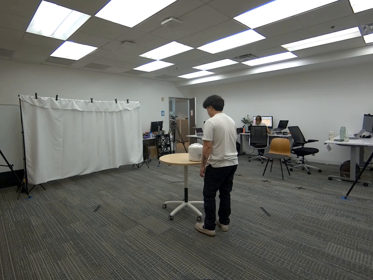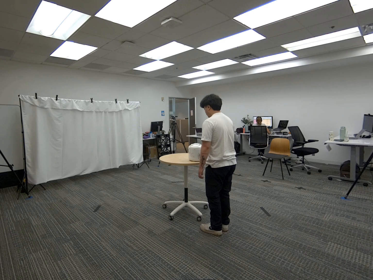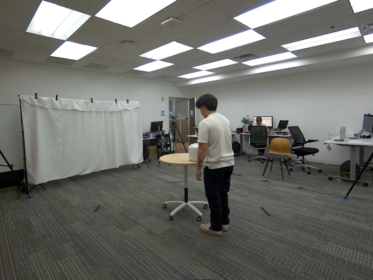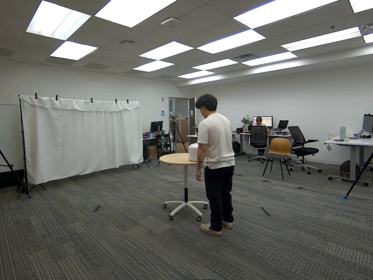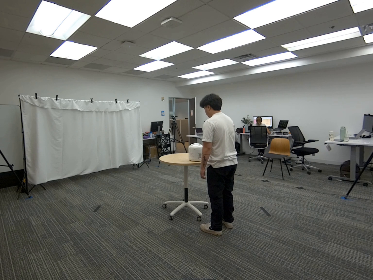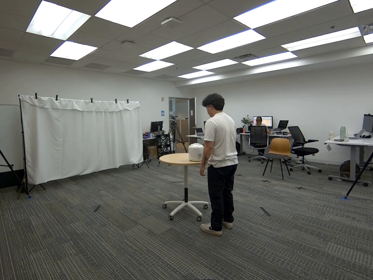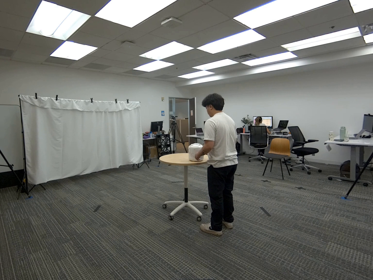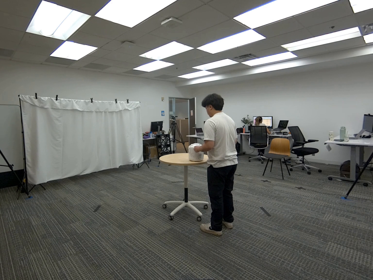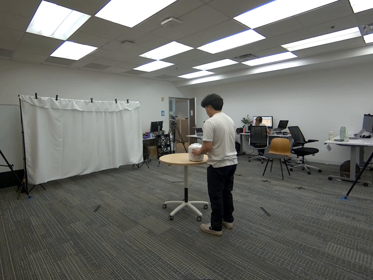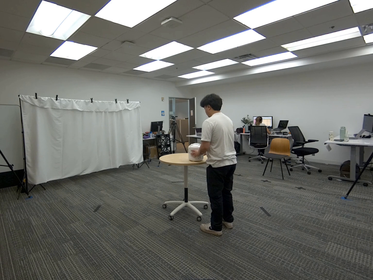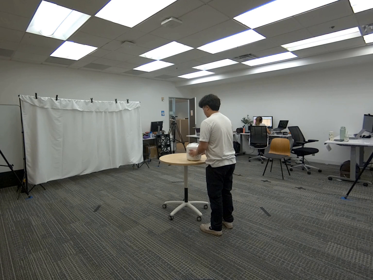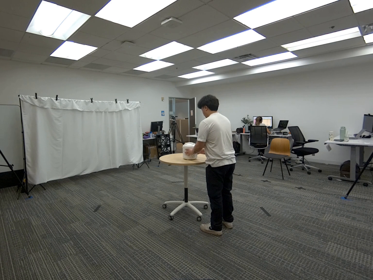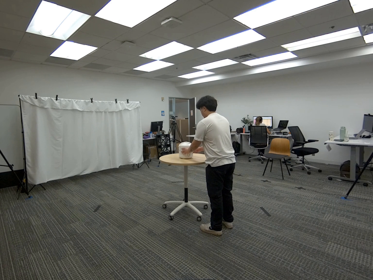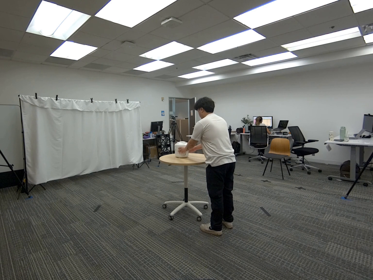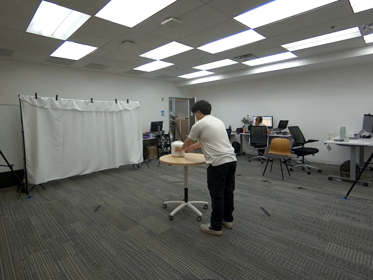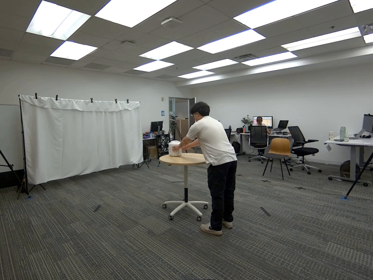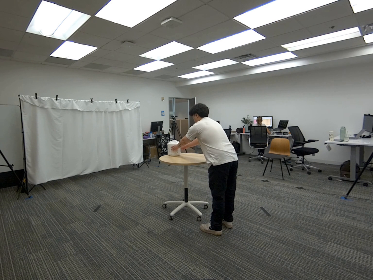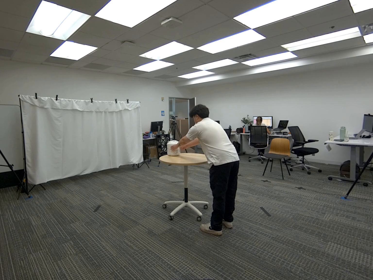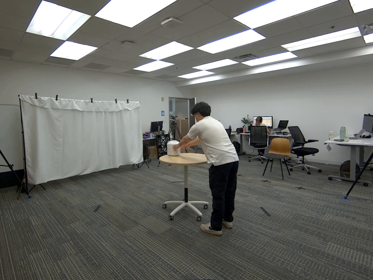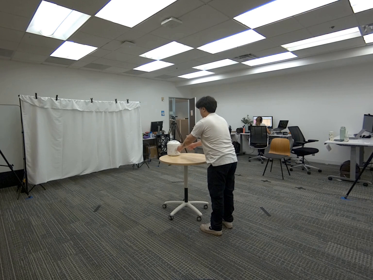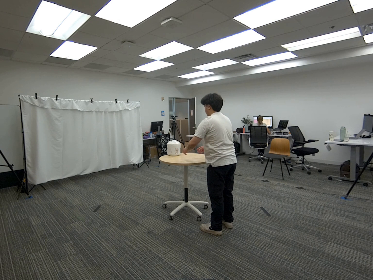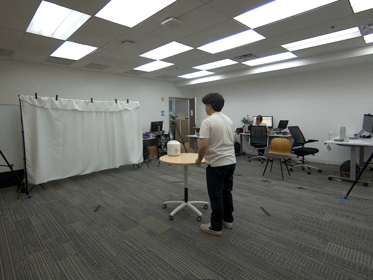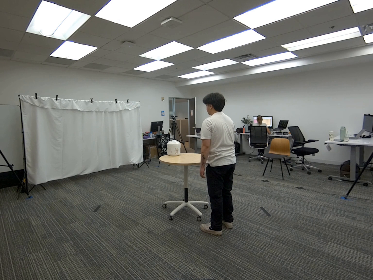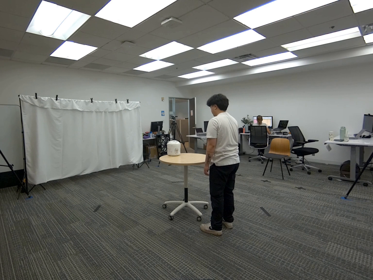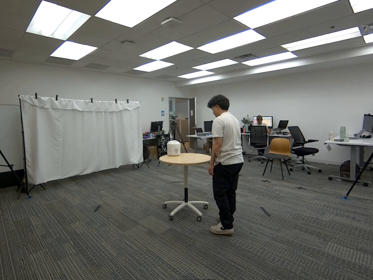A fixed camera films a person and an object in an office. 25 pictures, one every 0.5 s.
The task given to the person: Walk over to the rice cooker on the round table and push the rice cooker away from you using both hands.
